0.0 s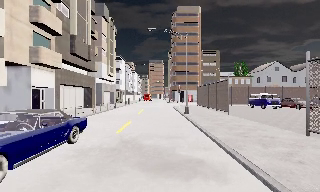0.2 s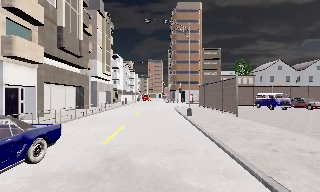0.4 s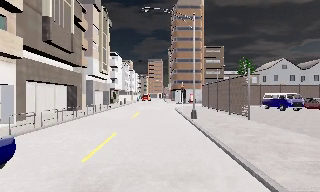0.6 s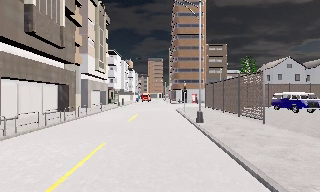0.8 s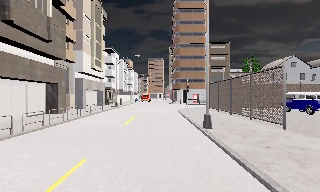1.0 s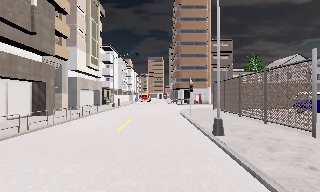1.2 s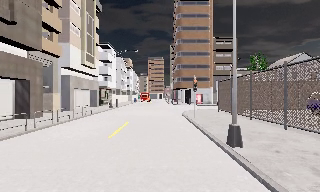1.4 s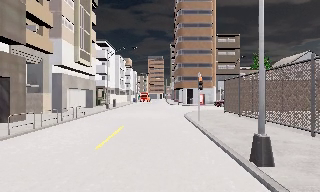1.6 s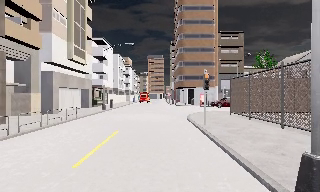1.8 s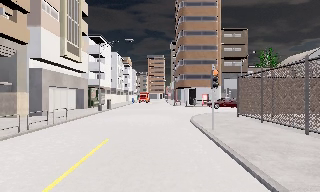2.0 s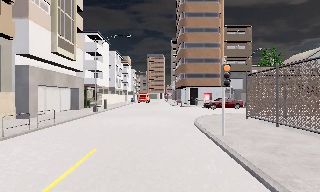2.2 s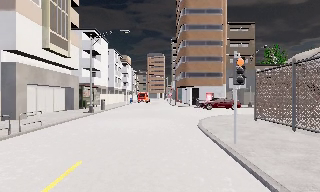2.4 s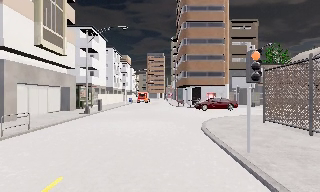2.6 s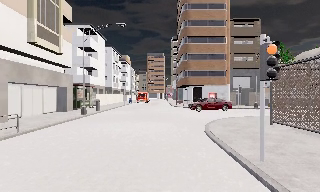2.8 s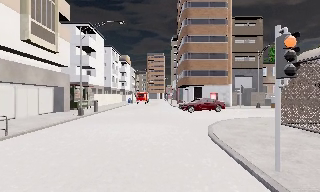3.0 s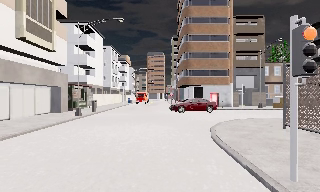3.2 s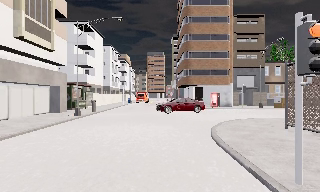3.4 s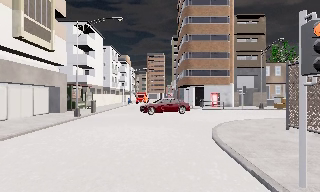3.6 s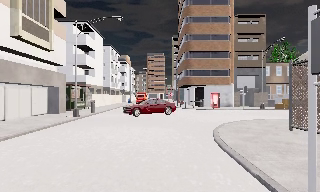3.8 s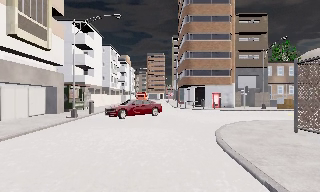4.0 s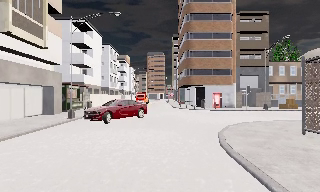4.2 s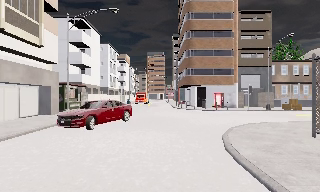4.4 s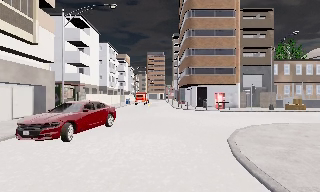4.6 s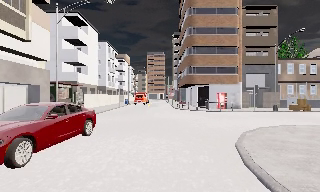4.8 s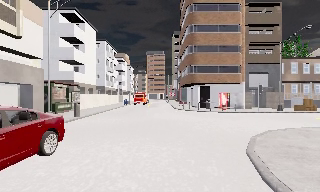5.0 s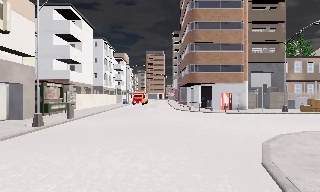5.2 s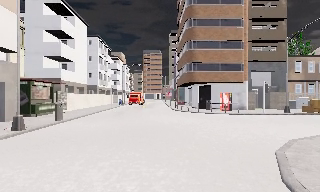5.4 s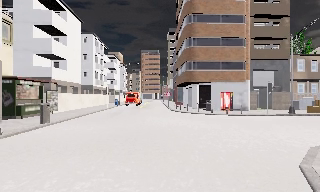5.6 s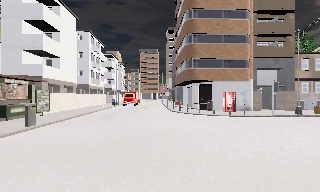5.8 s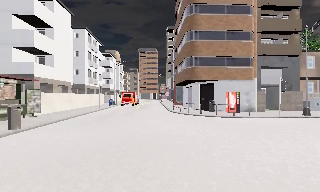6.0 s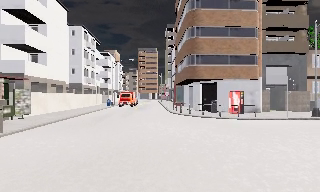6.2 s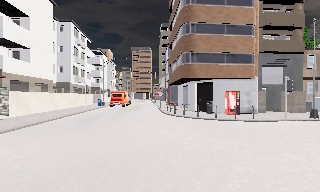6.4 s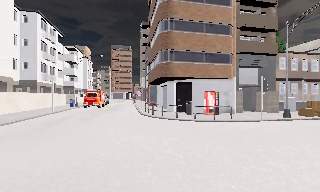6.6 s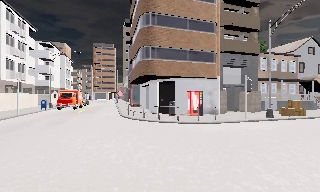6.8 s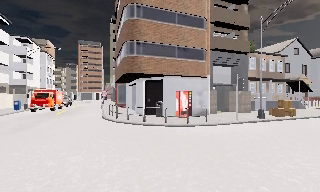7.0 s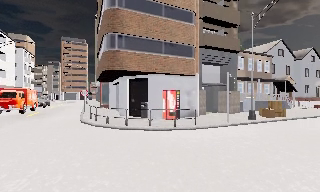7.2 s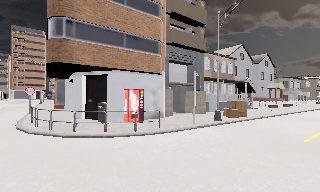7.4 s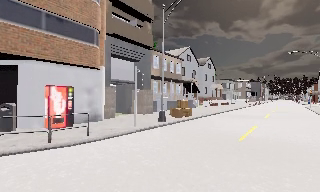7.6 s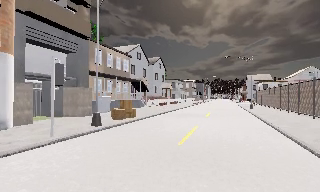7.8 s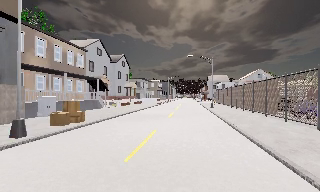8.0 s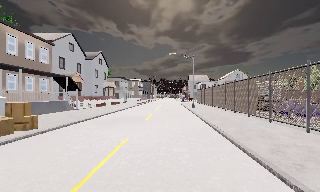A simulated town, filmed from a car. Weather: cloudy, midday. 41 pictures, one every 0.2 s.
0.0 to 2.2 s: The camera travels forward, about 16 m, so what stands in front looms larger.
2.2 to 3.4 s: The camera travels forward, about 2.5 m, so what stands in front looms larger. It loses speed.
3.4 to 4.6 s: The camera travels forward, about 2.5 m, so what stands in front looms larger. It gains speed.
4.6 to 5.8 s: The camera travels forward, about 5 m, so what stands in front looms larger.
5.8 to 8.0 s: The camera pans to its right, which is clockwise from overhead, by about 85 degrees. It travels forward, about 13 m. It gains speed.
The film runs forward here.
